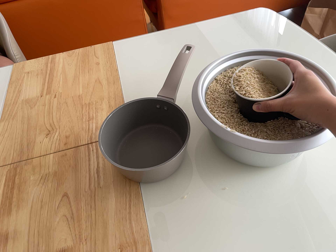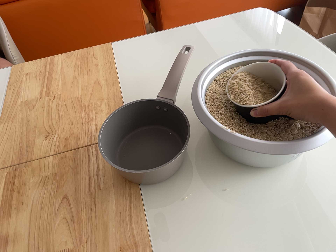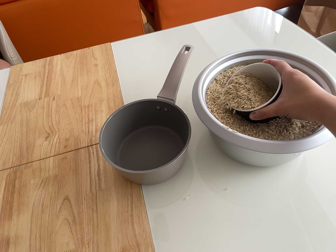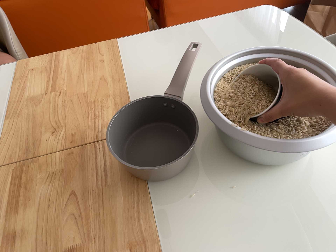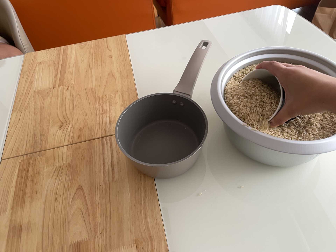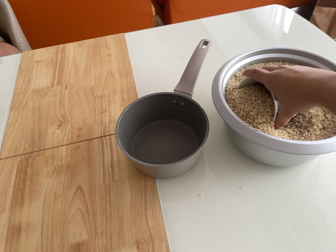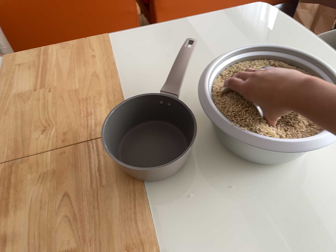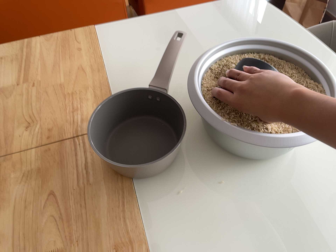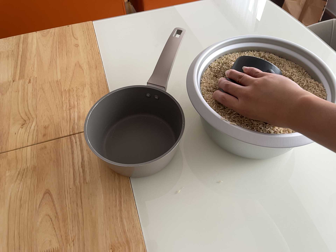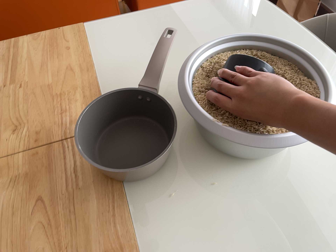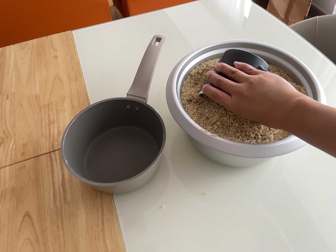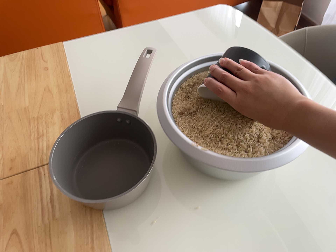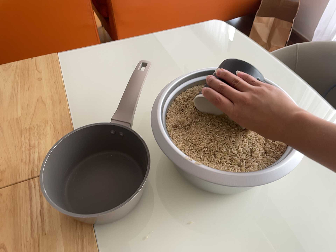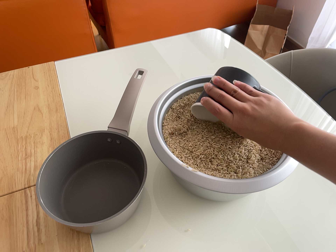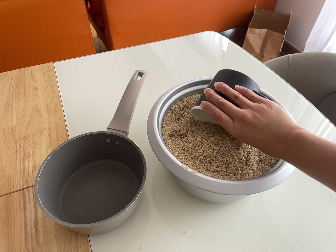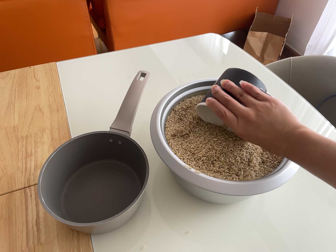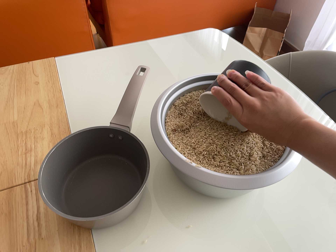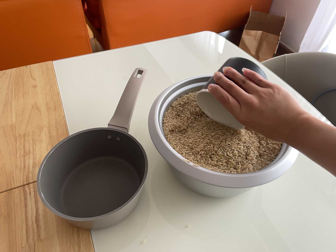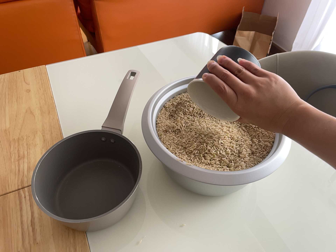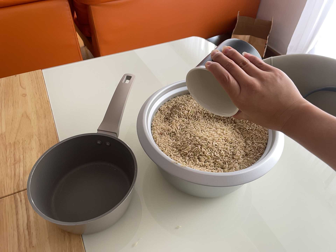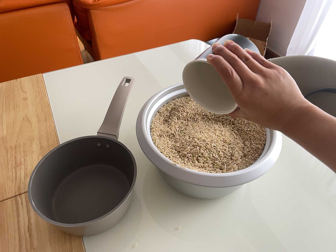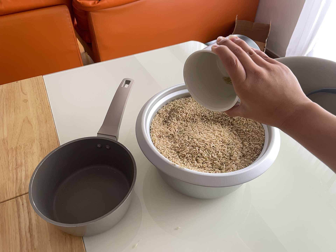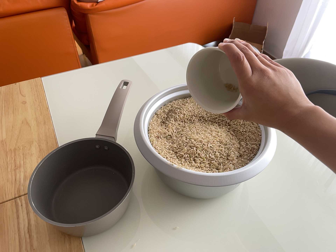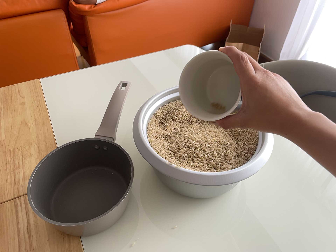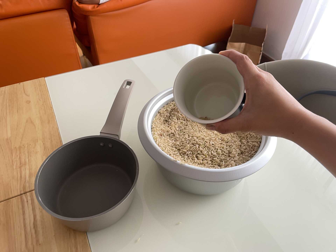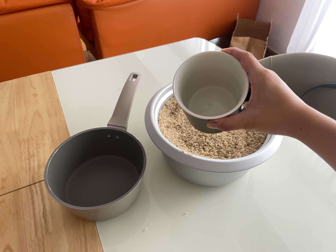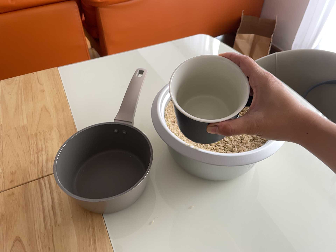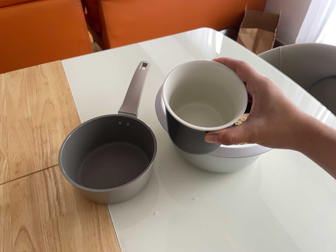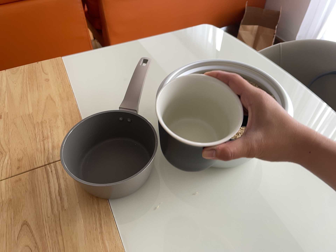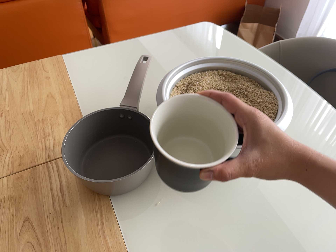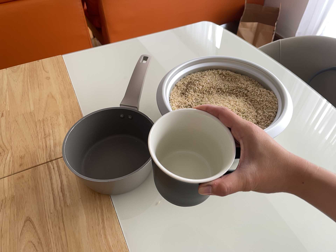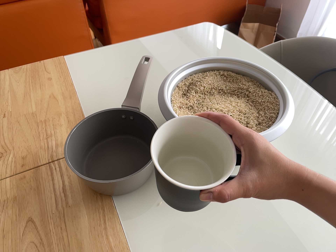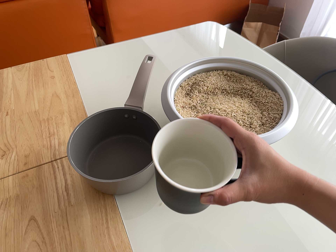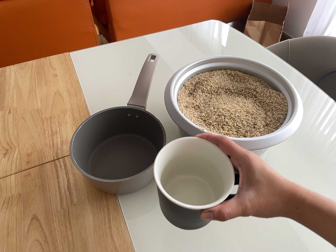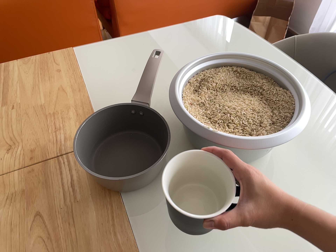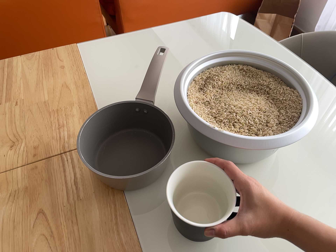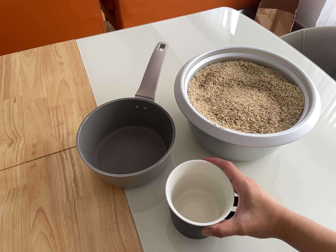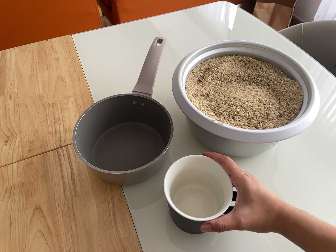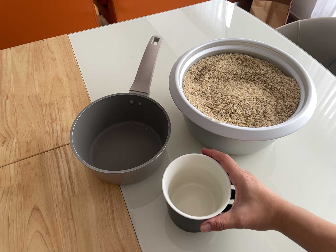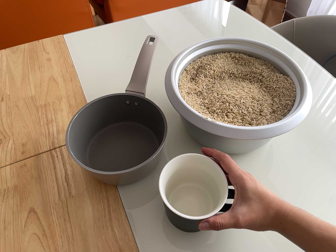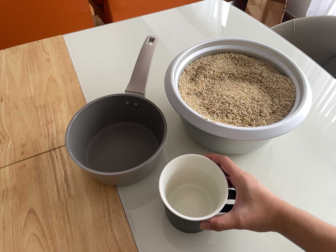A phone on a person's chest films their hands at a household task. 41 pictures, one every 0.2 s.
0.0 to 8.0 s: The camera swings to its right by about 10 degrees, and the scene slides to the left.
The film runs backward here.
